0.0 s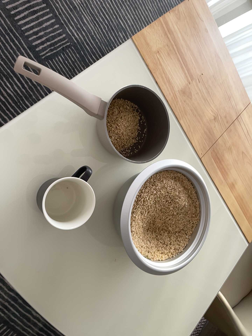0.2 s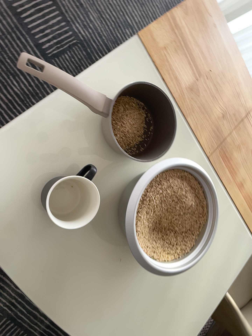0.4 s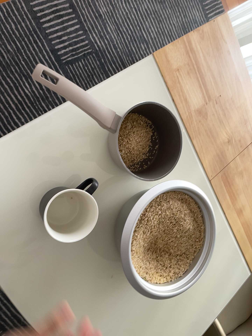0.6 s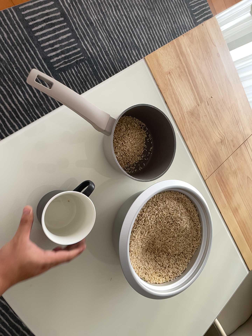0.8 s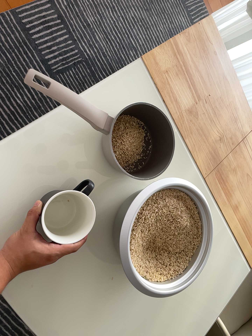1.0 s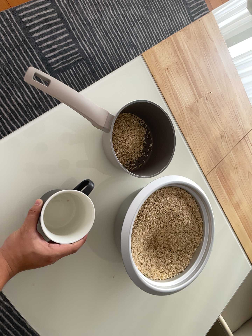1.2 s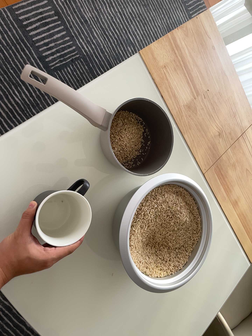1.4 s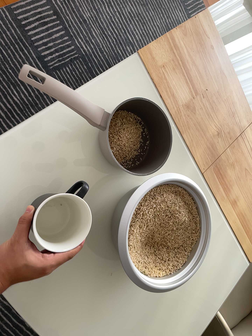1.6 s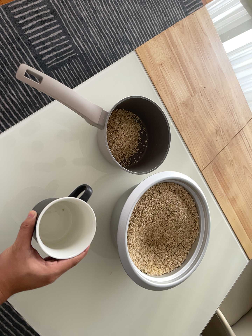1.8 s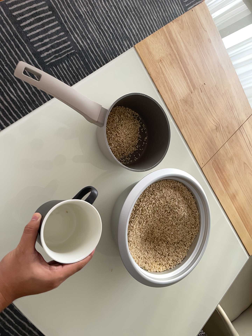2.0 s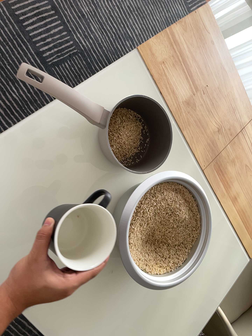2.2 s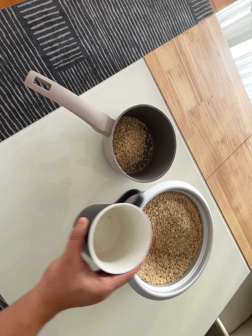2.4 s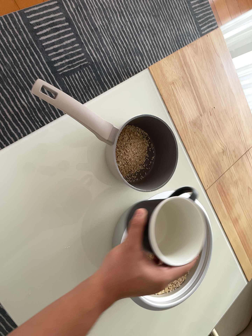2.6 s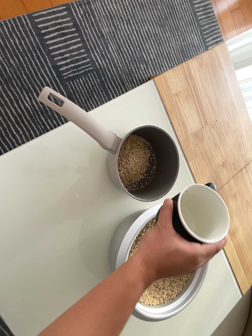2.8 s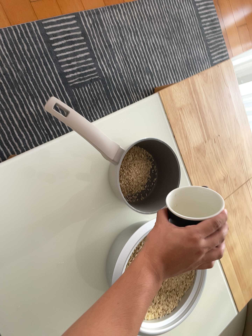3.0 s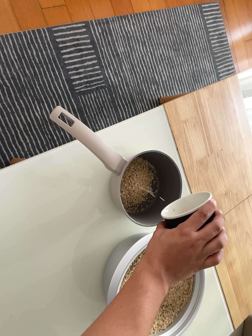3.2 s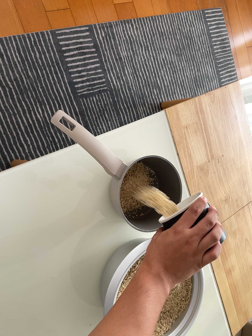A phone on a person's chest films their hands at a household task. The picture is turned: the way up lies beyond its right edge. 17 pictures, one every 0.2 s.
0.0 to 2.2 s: The camera shifts only a little, or ends up much as it began.
2.2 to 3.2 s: The camera rolls about its line of sight by about 10 degrees, and the scene rotates clockwise.
The film runs backward here.
